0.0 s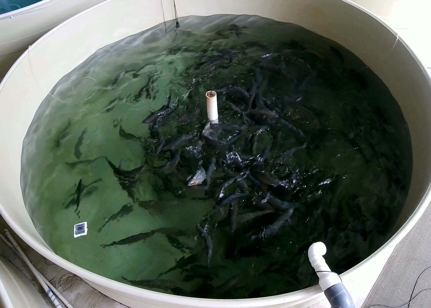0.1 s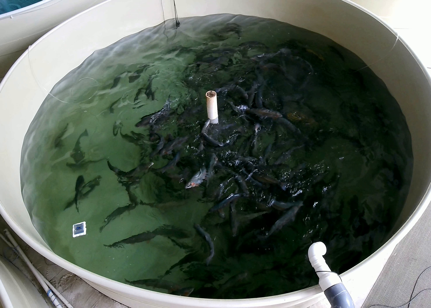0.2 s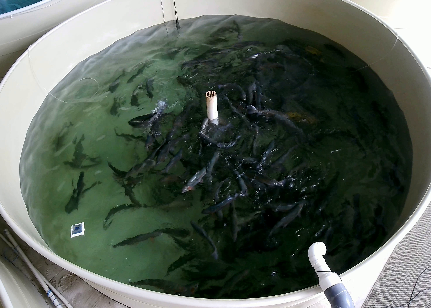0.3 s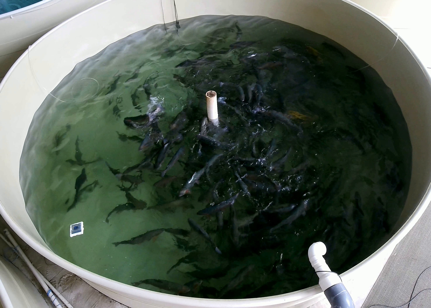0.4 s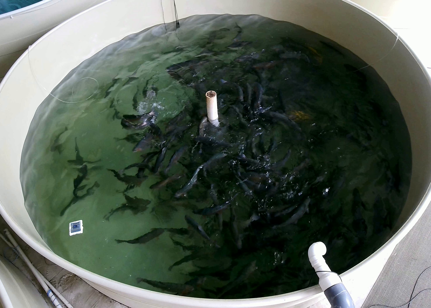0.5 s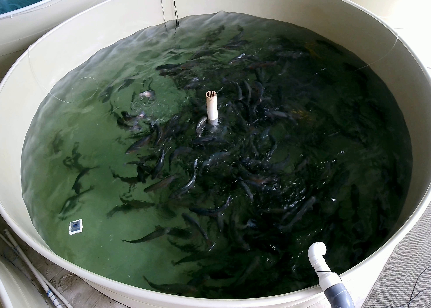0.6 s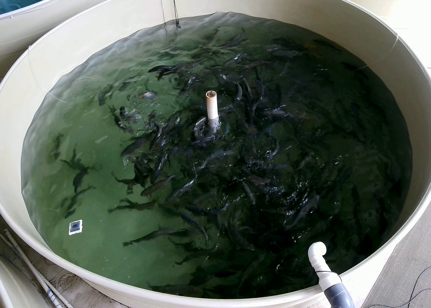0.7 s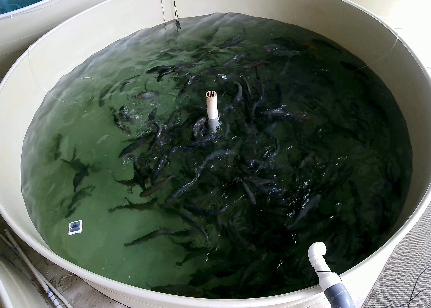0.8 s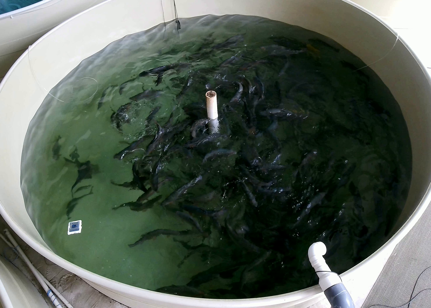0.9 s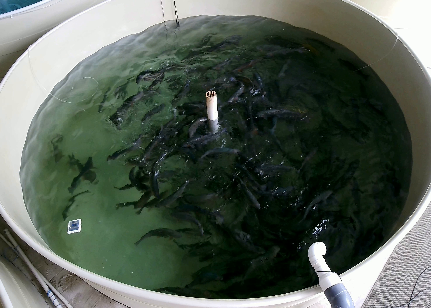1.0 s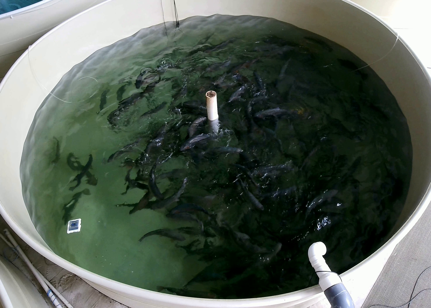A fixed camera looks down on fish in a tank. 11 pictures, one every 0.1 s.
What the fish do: Weak feeding.
